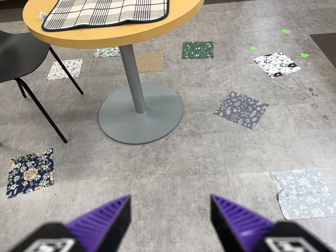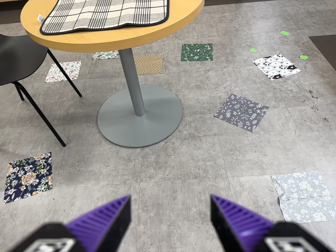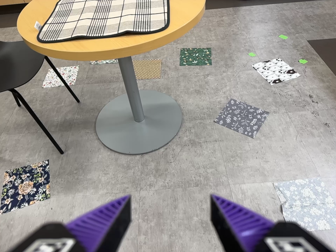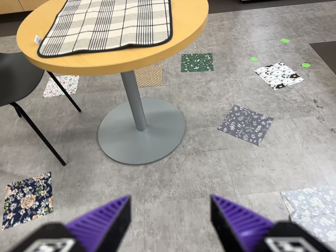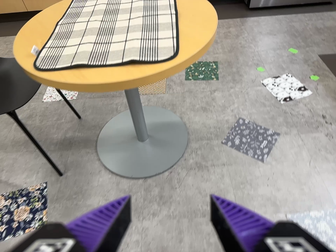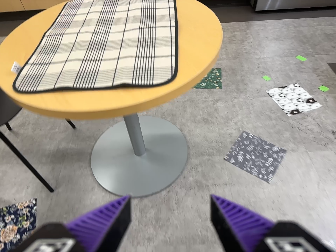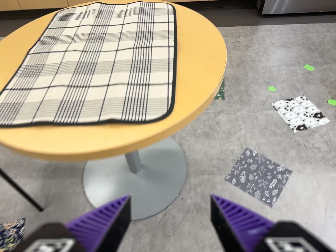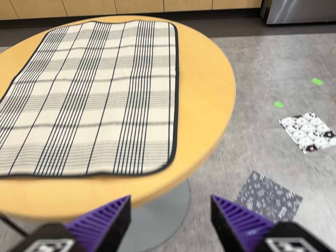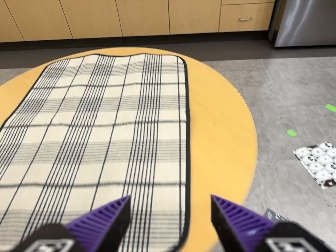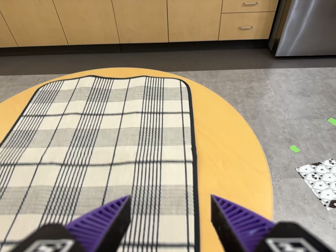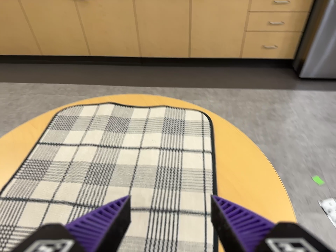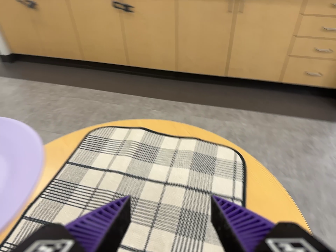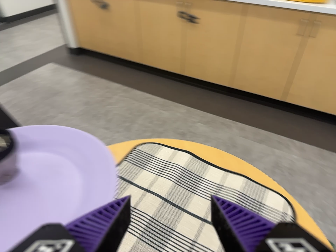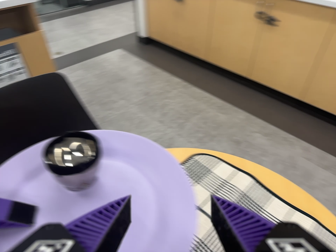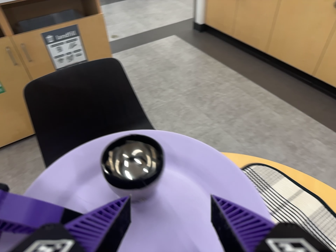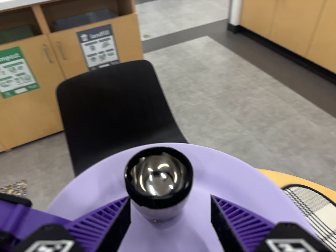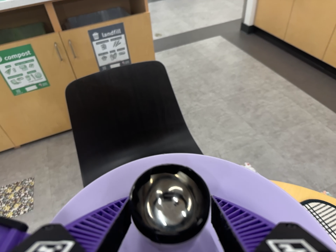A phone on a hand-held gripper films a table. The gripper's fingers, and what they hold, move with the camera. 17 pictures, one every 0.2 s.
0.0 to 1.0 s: The camera travels toward the top of its view and forward, about 32 cm, so close, fixed things drift downward.
1.0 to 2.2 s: The scene slides to the right, as the camera pans about 10 degrees to its left. It travels toward the top of its view and forward, about 60 cm, so close, fixed things drift downward. It rolls about its line of sight by about 15 degrees, and the scene rotates clockwise.
2.2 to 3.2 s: The scene slides to the right, as the camera pans about 40 degrees to its left. It travels forward, toward the top of its view and to its left, about 28 cm. It rolls about its line of sight by about 30 degrees, and the scene rotates clockwise.
The film runs forward here.
